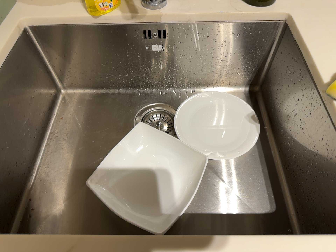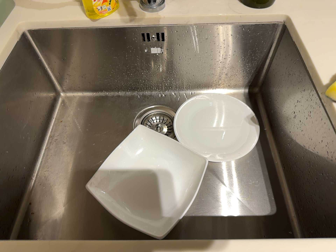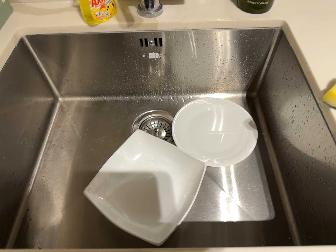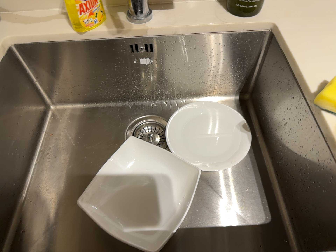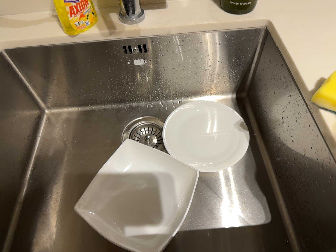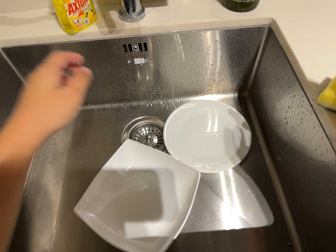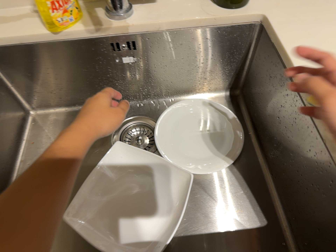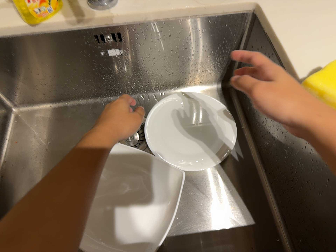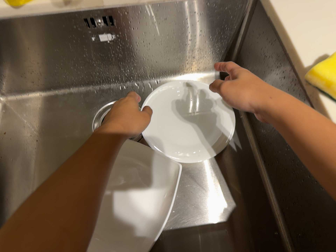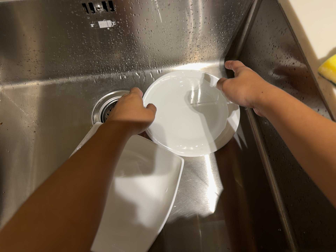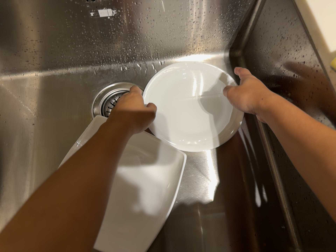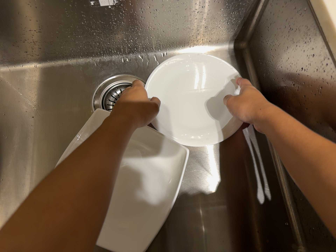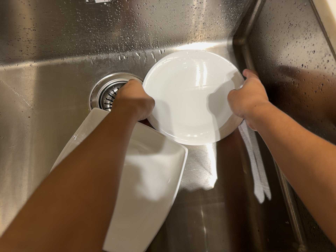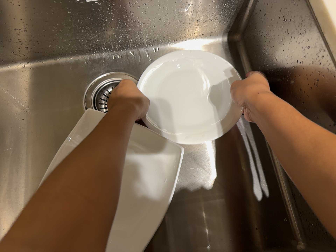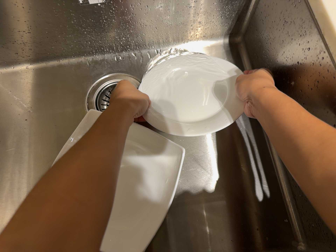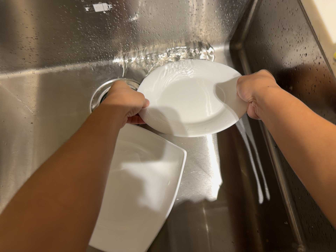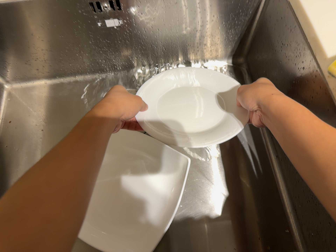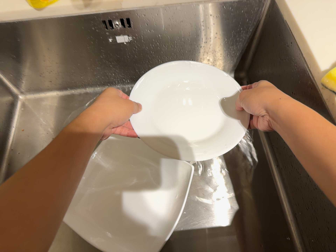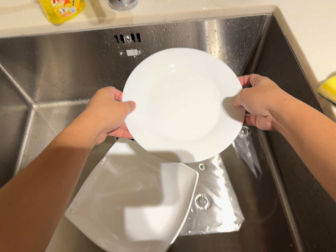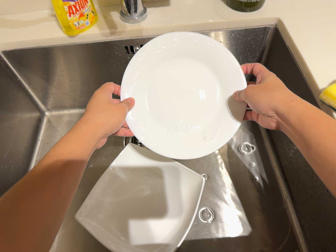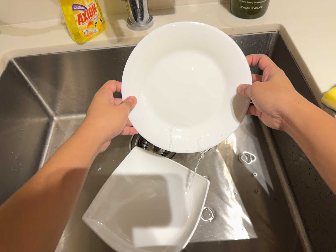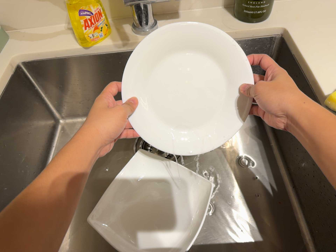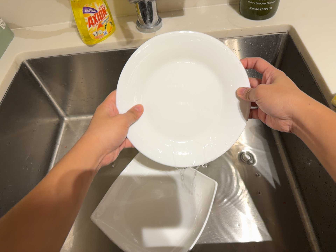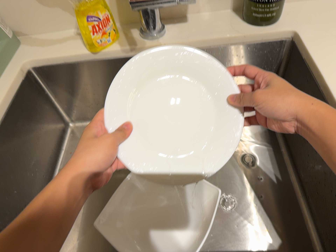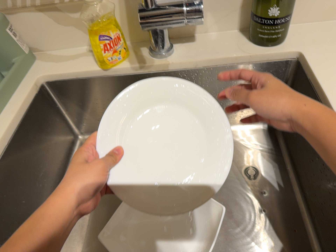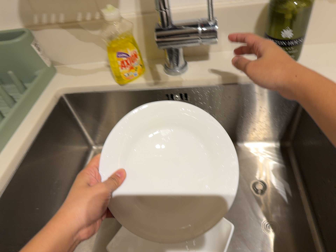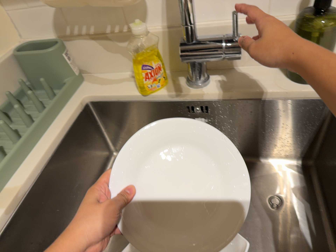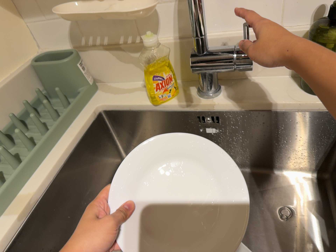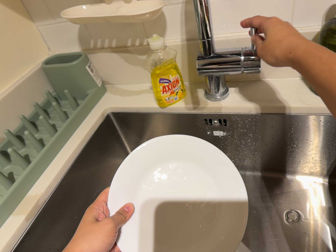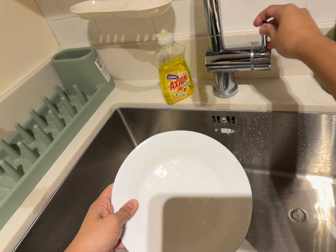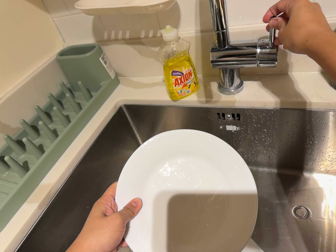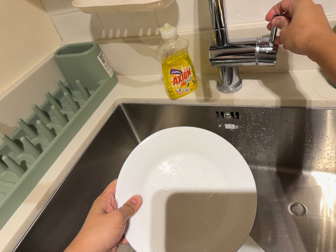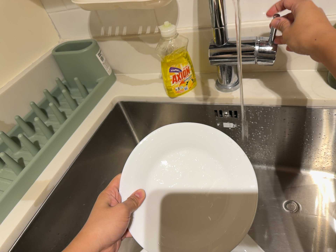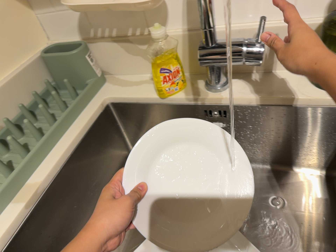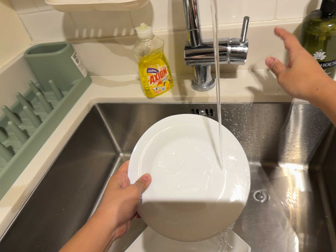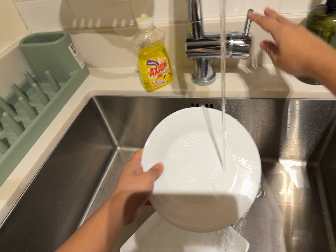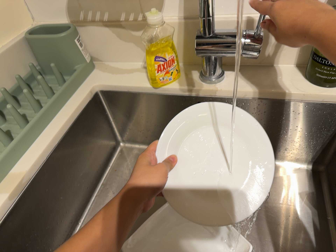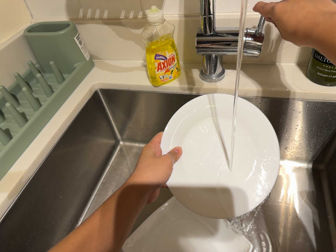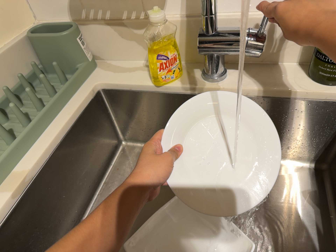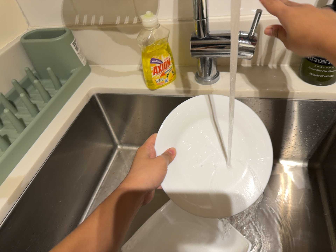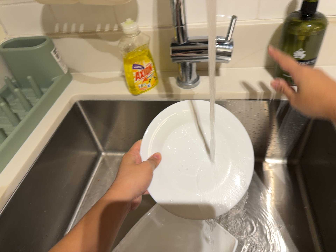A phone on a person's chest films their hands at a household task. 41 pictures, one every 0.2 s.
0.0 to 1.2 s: The camera shifts only a little, or ends up much as it began.
1.2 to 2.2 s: The camera travels forward, about 9 cm, so what stands in front looms larger. Its aim tips toward the bottom of its view by about 10 degrees, and the scene shifts upward.
2.2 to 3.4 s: The camera shifts only a little, or ends up much as it began.
3.4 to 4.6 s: The camera travels backward, about 5 cm, so what stands in front gets smaller. Its aim tips toward the top of its view by about 10 degrees, and the scene shifts downward.
4.6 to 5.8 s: The camera pans to its left by about 20 degrees. It rolls about its line of sight by about 10 degrees, and the scene rotates clockwise.
5.8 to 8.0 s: The scene slides to the left, as the camera pans about 10 degrees to its right.
The film runs forward here.
